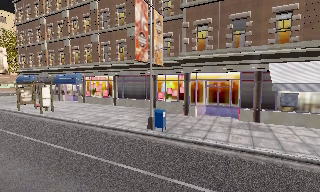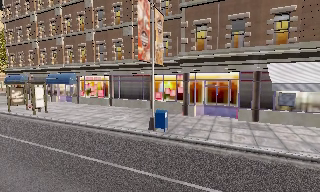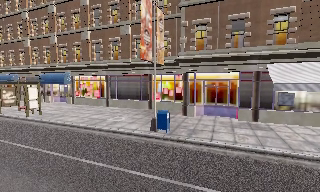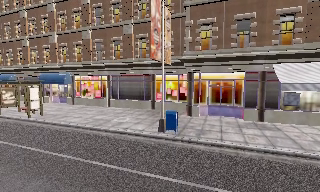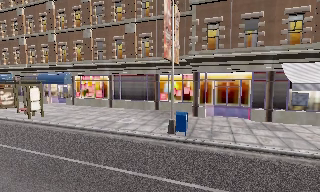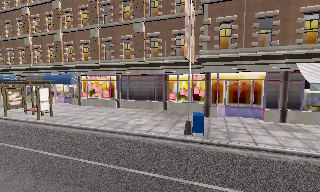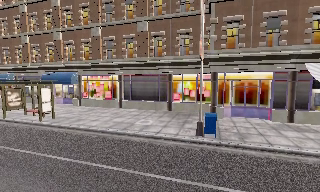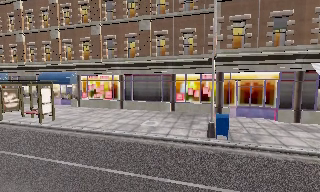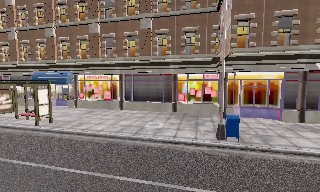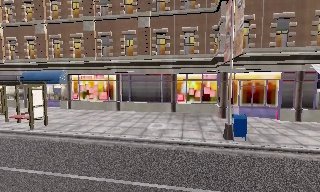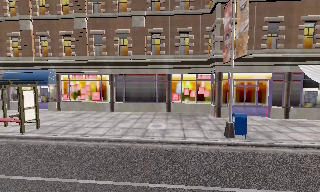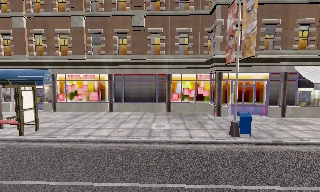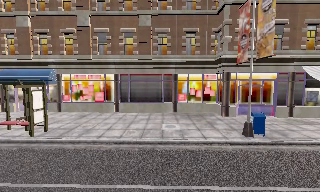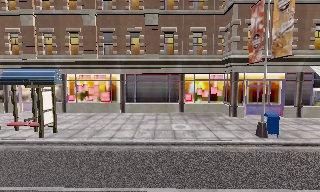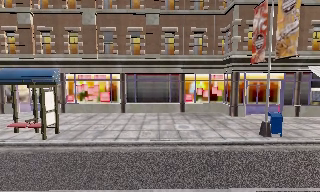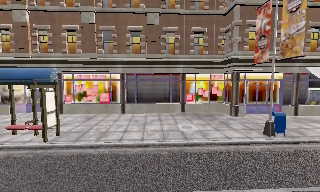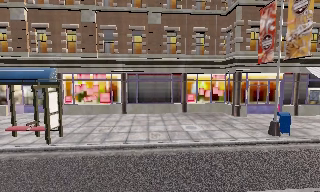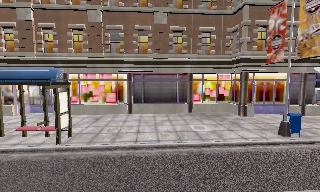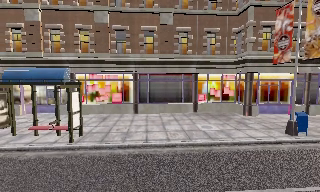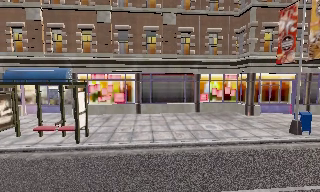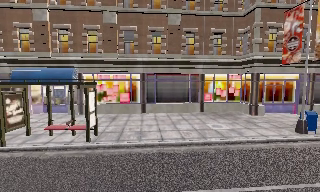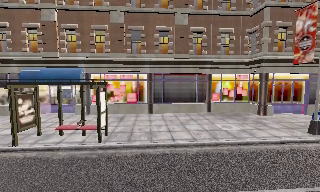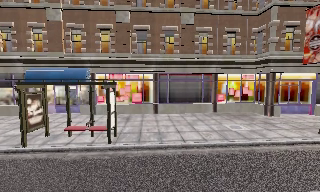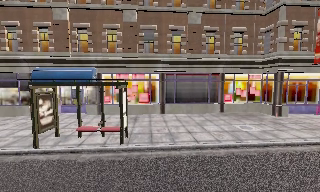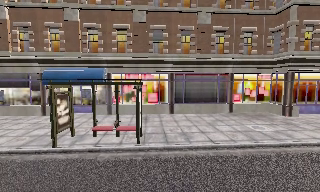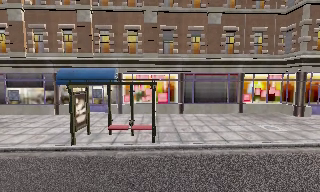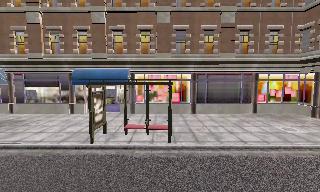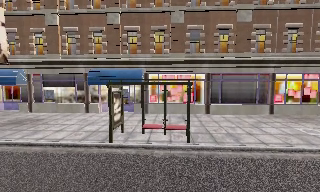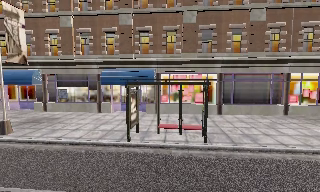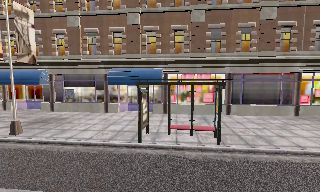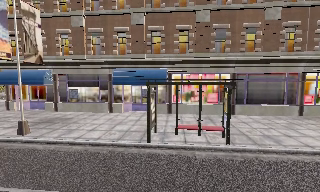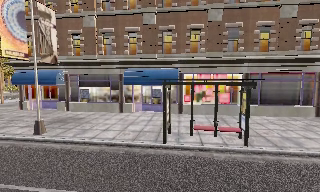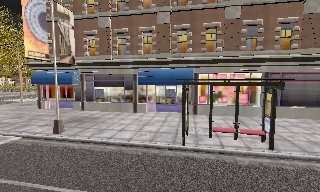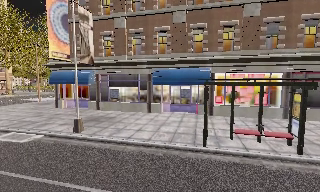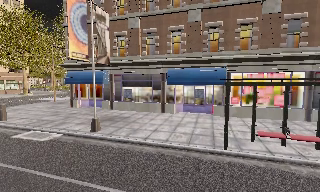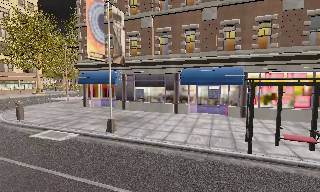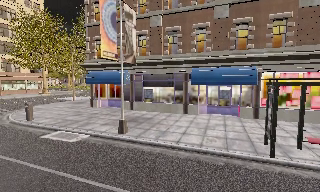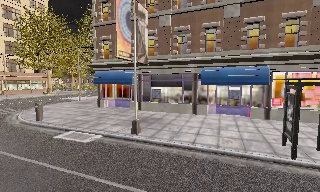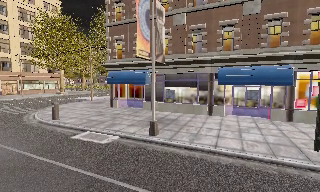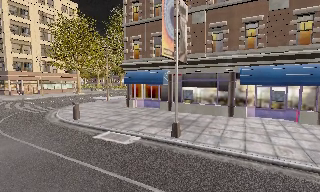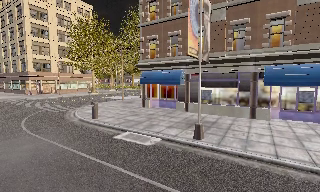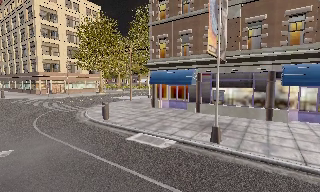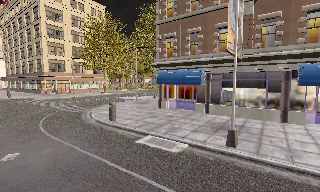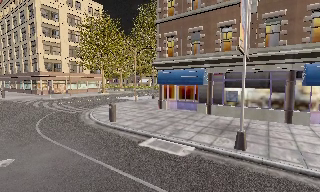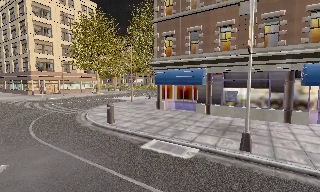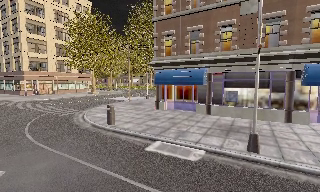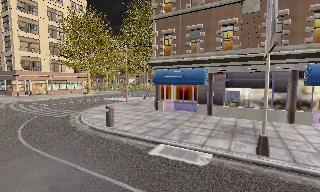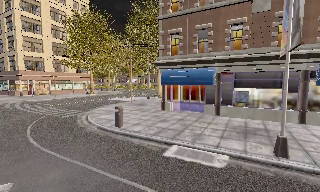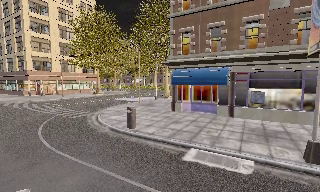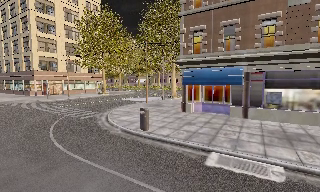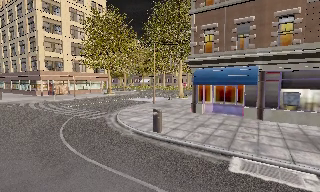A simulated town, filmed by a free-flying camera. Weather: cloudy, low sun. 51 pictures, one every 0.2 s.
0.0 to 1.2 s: The camera travels to its left, about 4 m, so close, fixed things drift to the right. It gains speed.
1.2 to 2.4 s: The camera pans to its right, which is clockwise from overhead, by about 15 degrees. It travels to its left, about 4.5 m.
2.4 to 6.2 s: The camera travels to its left, about 9 m, so close, fixed things drift to the right.
6.2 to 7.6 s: The scene slides to the right, as the camera pans about 15 degrees to its left. It travels to its left, about 3.5 m, so close, fixed things drift to the right.
7.6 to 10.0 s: The camera travels to its left and forward, about 7 m, so close, fixed things drift to the right.
The film runs forward here.
